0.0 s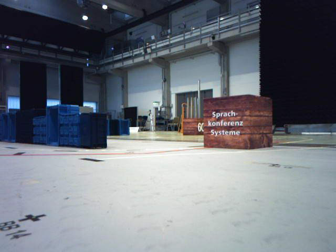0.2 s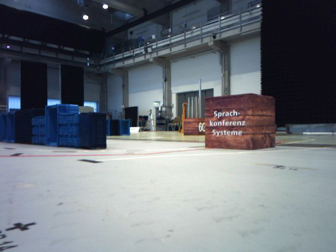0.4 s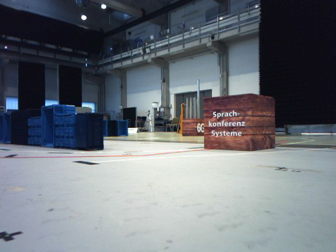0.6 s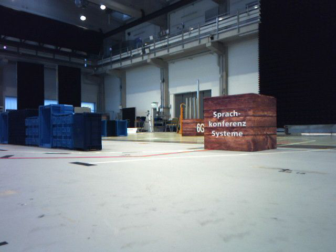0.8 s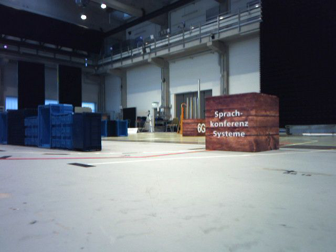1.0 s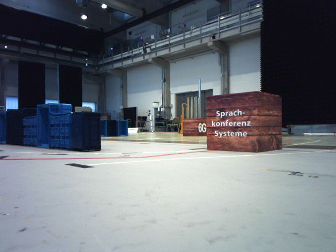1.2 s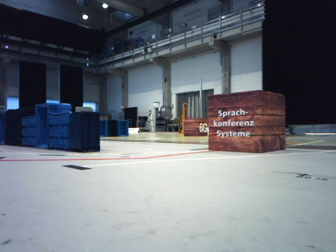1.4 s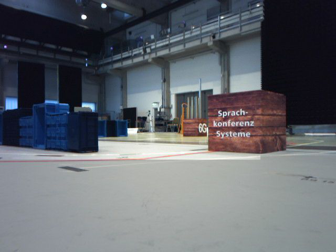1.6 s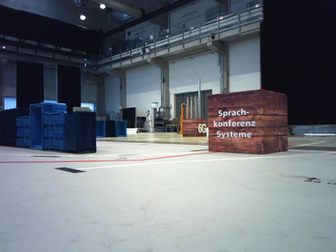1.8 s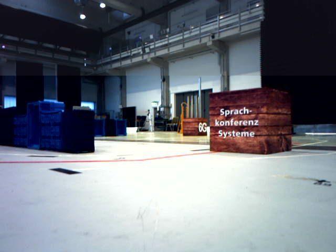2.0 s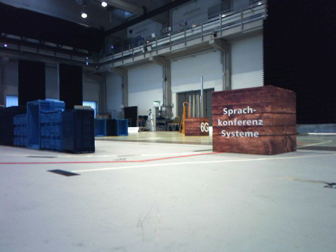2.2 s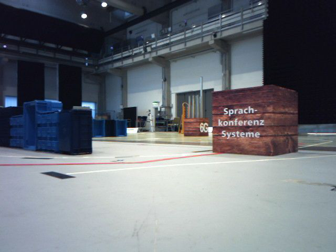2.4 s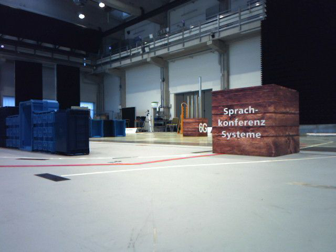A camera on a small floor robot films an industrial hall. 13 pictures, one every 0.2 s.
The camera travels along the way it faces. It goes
forward.
0.0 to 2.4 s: The camera travels forward, about 0.5 m, so what stands in front looms larger.
The film runs forward here.
